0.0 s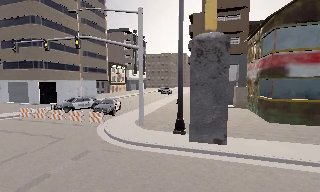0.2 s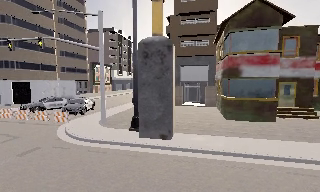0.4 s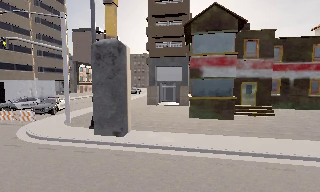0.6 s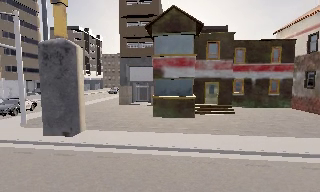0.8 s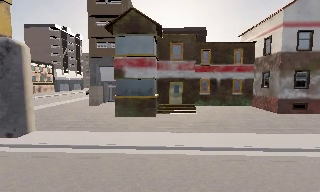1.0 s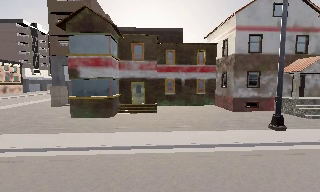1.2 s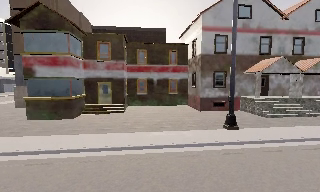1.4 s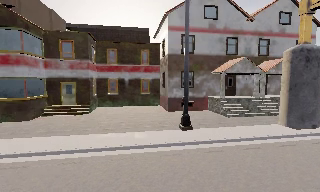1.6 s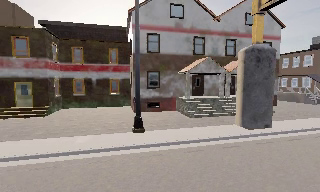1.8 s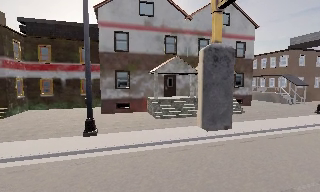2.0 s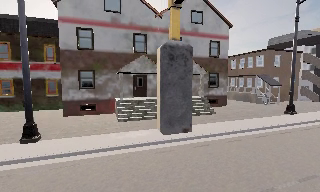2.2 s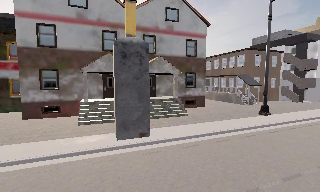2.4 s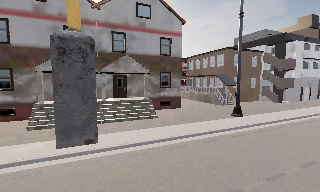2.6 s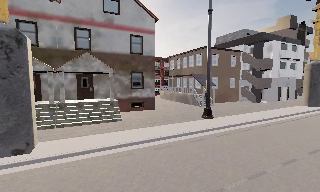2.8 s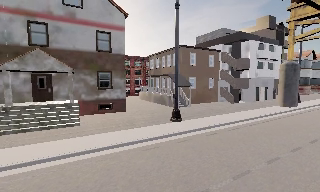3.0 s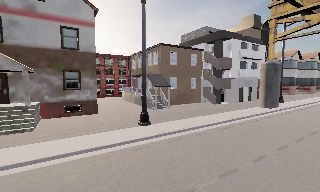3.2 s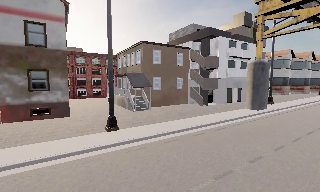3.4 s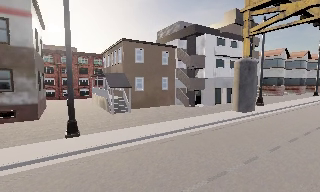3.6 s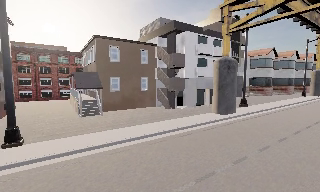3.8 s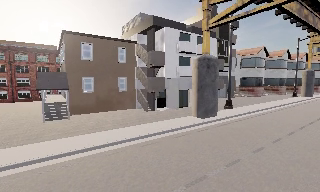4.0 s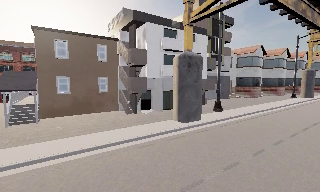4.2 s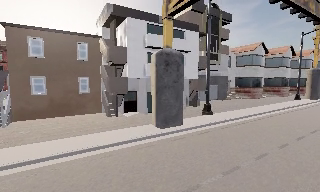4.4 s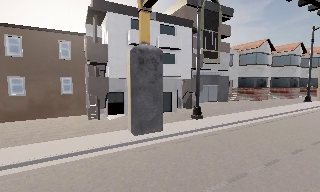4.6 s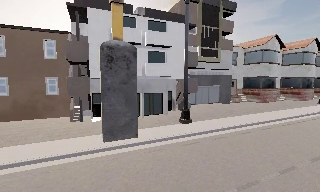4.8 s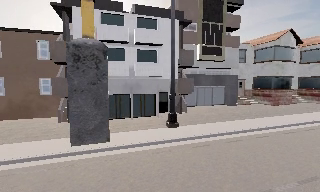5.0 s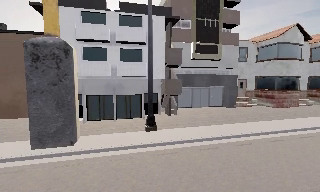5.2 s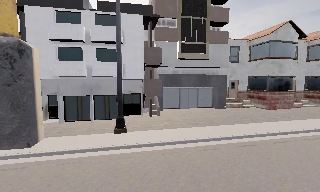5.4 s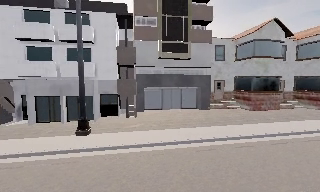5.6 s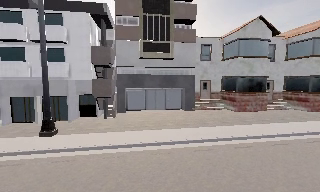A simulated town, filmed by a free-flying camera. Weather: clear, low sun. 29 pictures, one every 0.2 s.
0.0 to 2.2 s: The camera pans to its right, which is clockwise from overhead, by about 35 degrees. It travels to its right, about 25 m, so close, fixed things drift to the left.
2.2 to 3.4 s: The camera pans to its right, which is clockwise from overhead, by about 10 degrees. It travels to its right and forward, about 14 m, so close, fixed things drift to the left.
3.4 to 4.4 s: The camera travels to its right and forward, about 12 m, so close, fixed things drift to the left.
4.4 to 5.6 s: The camera pans to its left, which is counterclockwise from overhead, by about 20 degrees. It travels to its right, about 14 m, so close, fixed things drift to the left.
The film runs backward here.
